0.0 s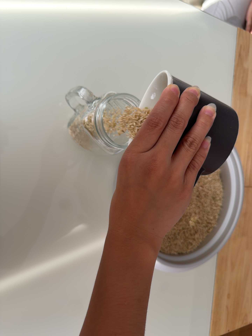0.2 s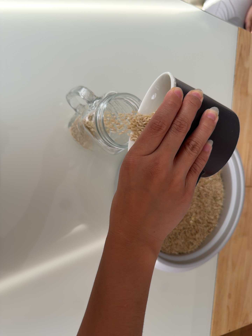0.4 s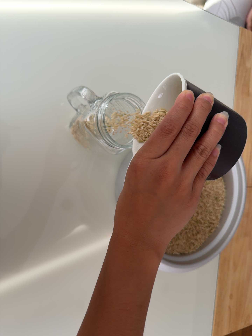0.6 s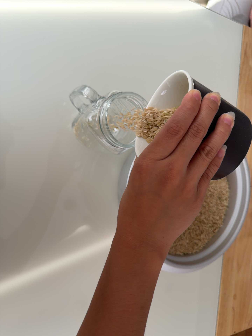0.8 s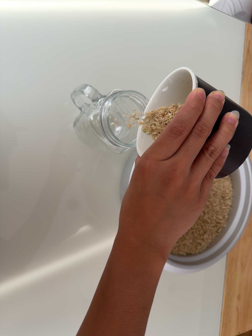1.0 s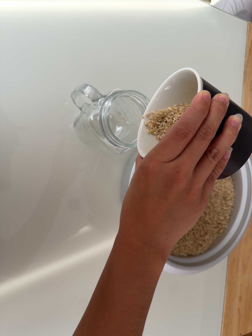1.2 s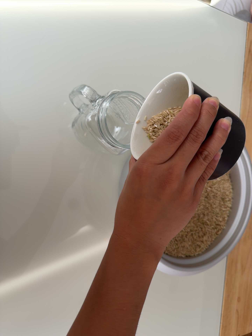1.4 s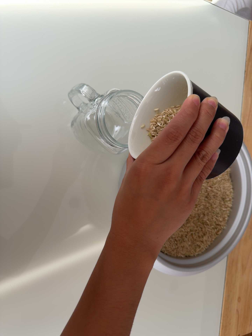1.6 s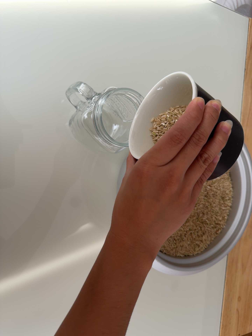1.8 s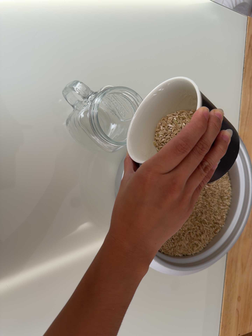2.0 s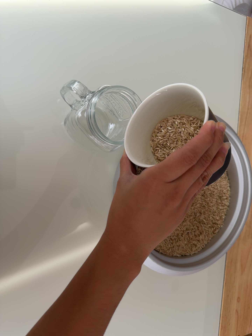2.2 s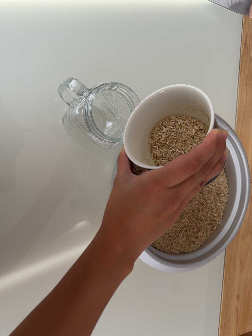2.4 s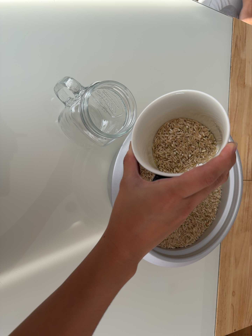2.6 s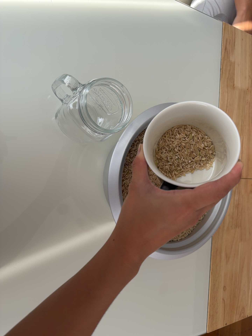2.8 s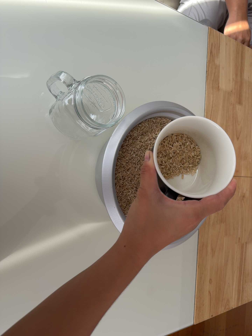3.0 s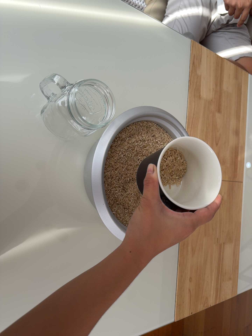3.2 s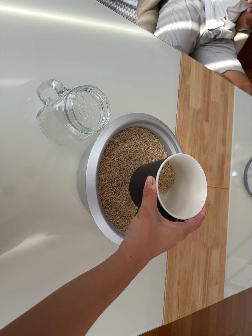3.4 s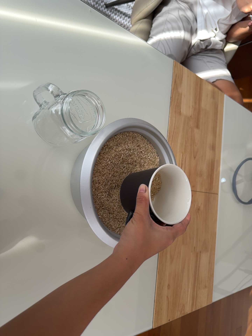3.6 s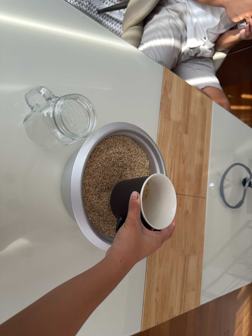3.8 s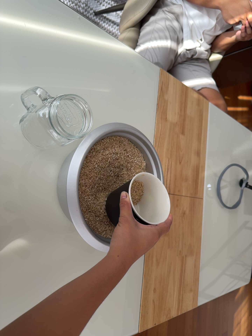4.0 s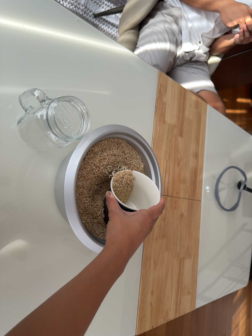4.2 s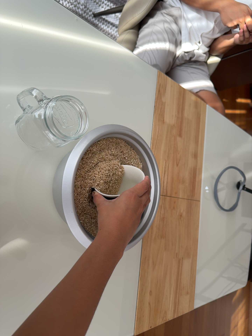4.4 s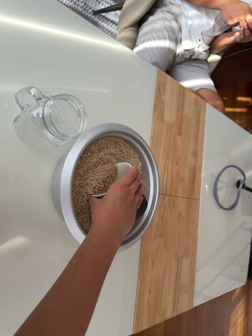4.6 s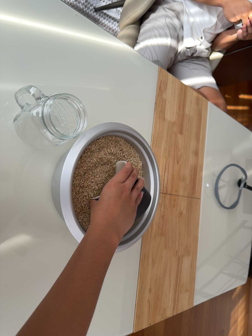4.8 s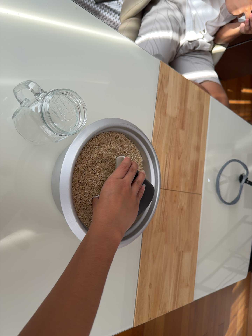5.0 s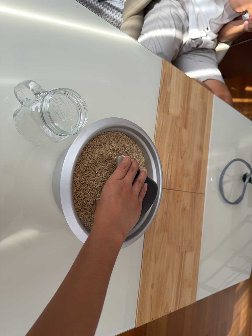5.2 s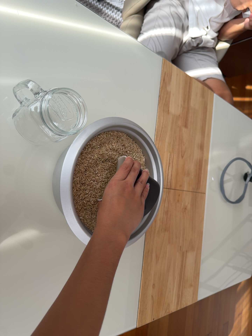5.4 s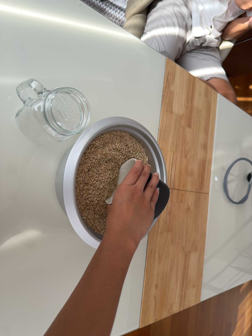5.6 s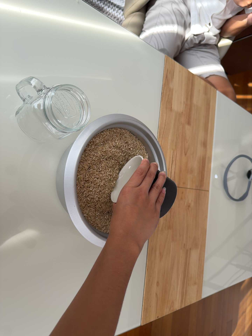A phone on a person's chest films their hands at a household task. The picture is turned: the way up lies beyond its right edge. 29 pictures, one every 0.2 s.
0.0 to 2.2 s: The camera shifts only a little, or ends up much as it began.
2.2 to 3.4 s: The scene slides to the left, as the camera pans about 15 degrees to its right. It travels backward and toward the bottom of its view, about 10 cm, so what stands in front gets smaller.
3.4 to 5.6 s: The camera shifts only a little, or ends up much as it began.
The film runs backward here.
